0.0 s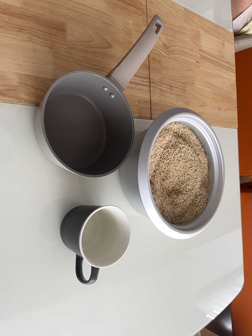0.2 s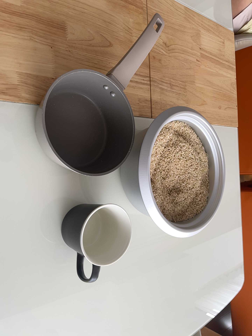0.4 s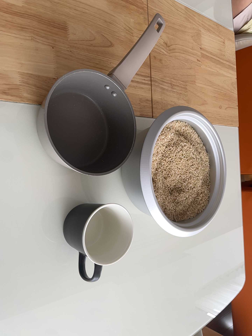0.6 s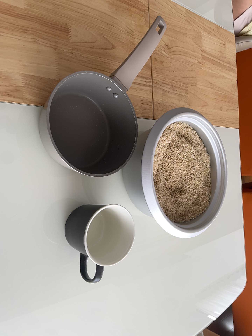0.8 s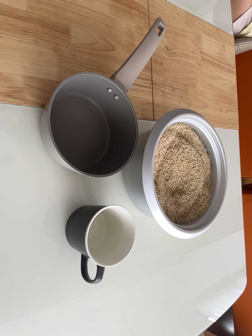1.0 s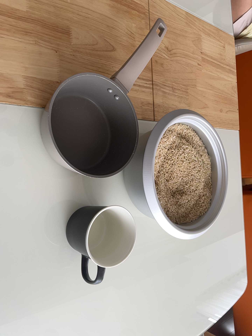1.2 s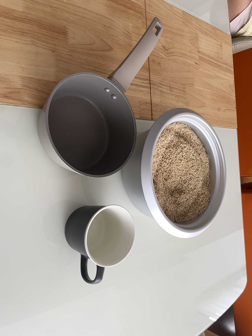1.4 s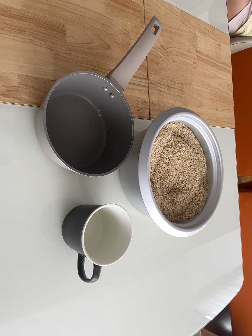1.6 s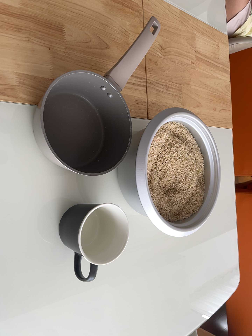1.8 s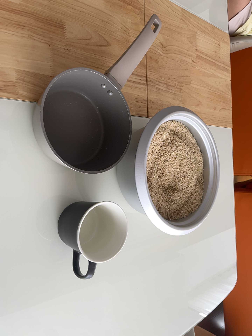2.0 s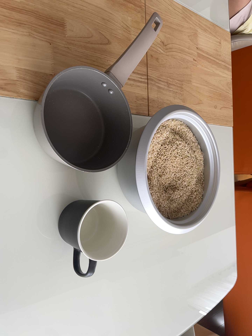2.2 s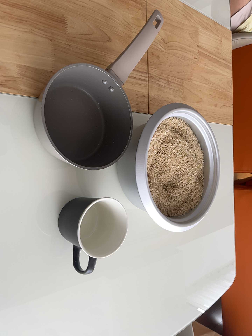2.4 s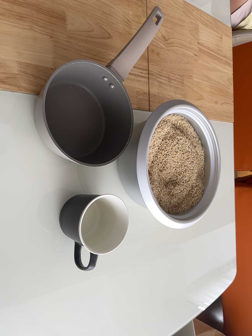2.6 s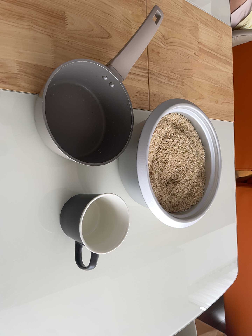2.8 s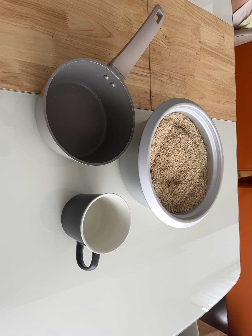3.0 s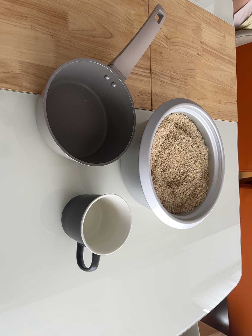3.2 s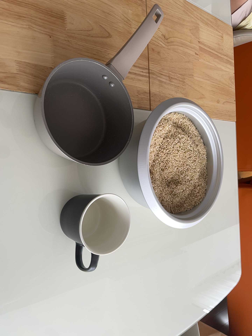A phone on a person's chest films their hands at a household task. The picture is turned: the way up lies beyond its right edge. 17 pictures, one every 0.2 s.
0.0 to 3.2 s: The camera shifts only a little, or ends up much as it began.
The film runs forward here.
